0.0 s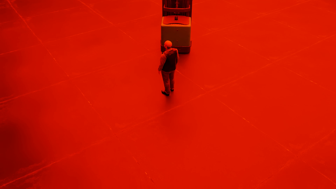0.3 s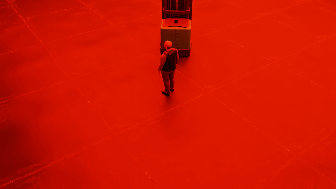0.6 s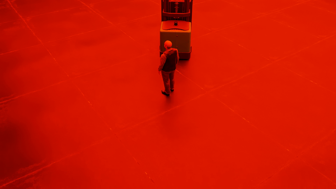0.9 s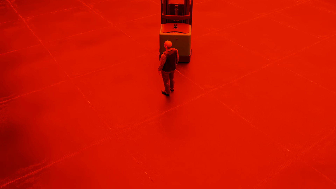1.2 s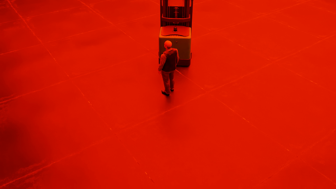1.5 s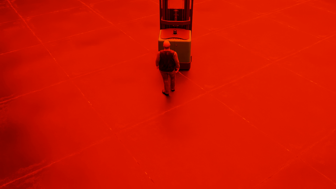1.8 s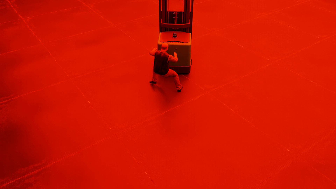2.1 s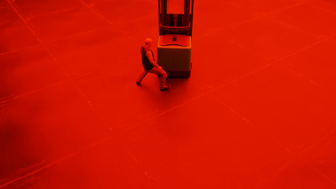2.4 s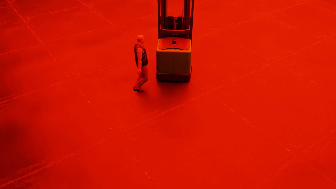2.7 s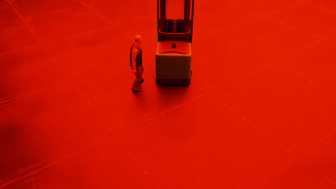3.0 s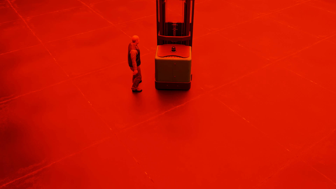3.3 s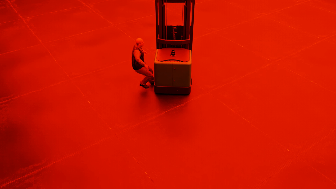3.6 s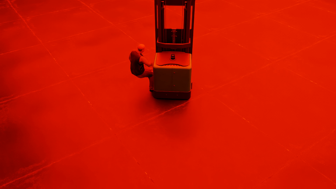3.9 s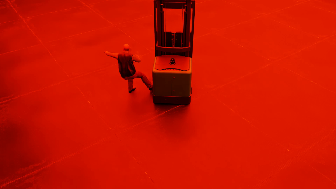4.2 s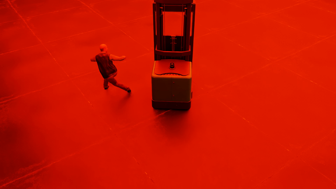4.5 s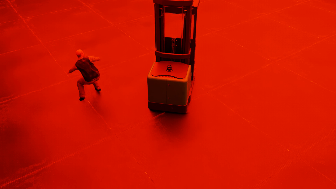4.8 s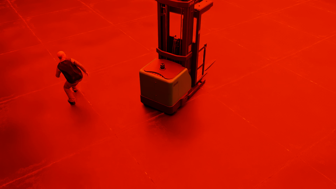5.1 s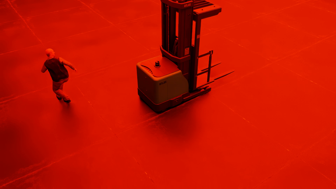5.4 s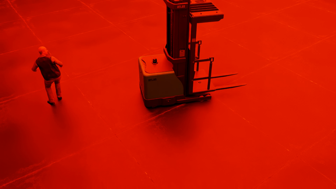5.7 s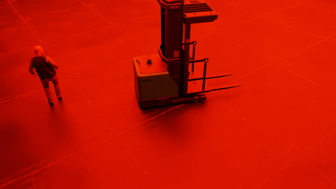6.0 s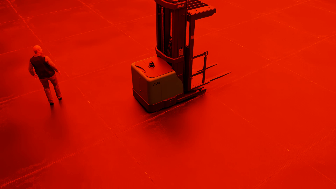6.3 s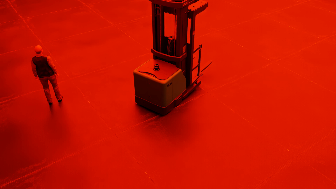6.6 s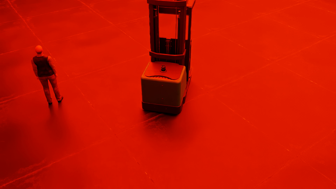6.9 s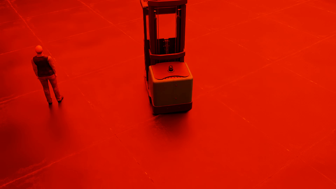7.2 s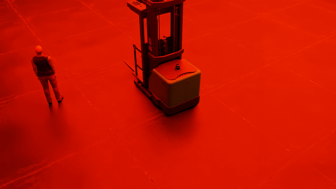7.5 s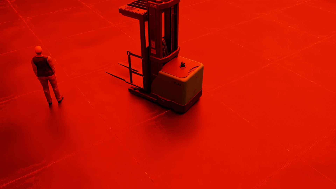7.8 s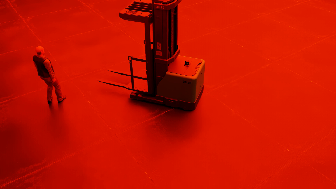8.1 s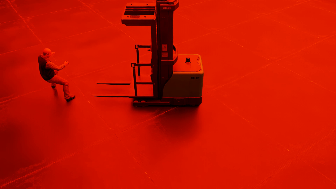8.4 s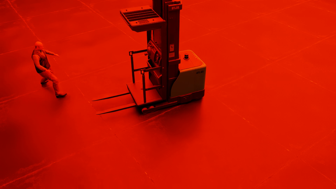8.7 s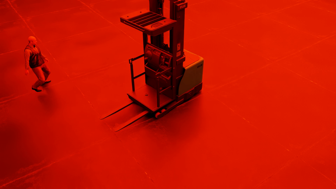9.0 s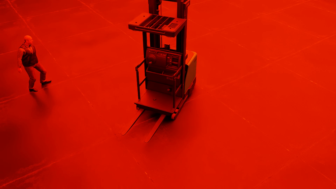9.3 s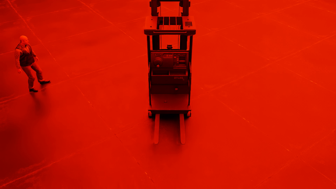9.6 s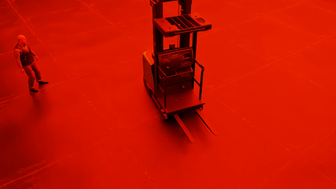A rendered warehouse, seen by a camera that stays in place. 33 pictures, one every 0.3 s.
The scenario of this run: Near miss between a forklift and a person.
